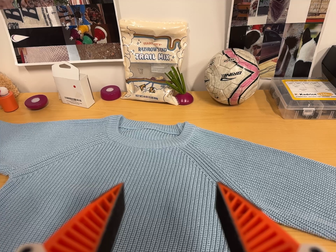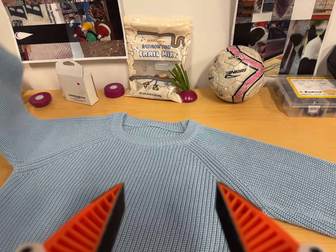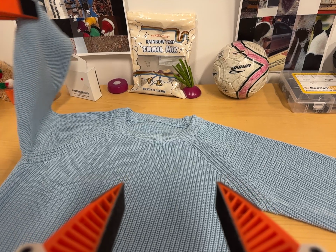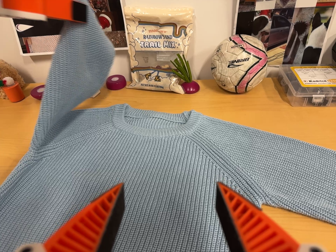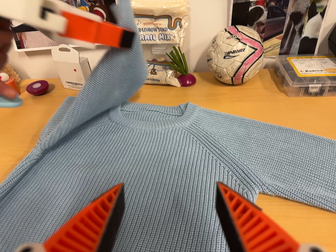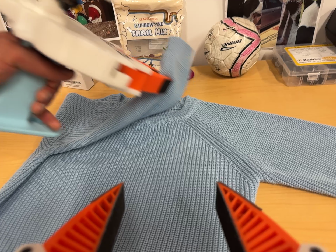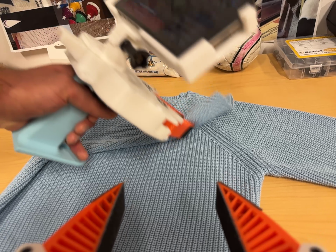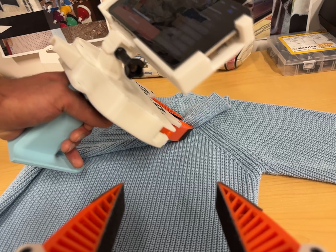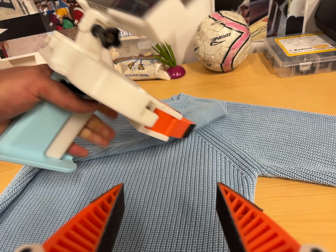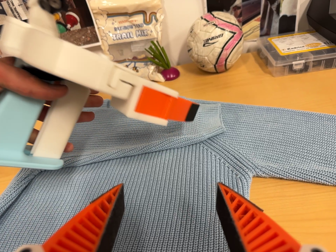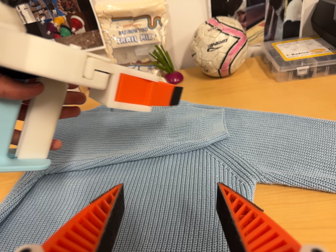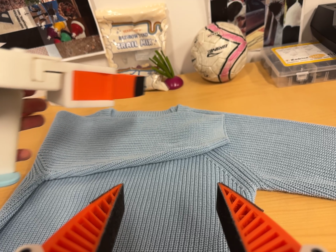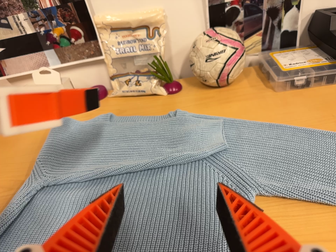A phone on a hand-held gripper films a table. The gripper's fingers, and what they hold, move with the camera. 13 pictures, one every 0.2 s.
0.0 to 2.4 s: The camera rolls about its line of sight by about 10 degrees, and the scene rotates counterclockwise.
The film runs forward here.
